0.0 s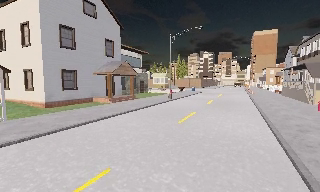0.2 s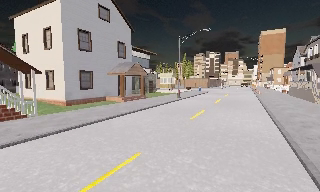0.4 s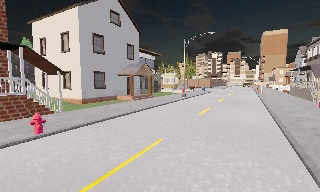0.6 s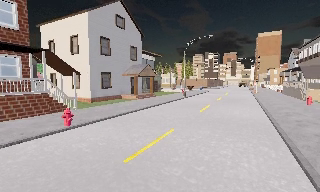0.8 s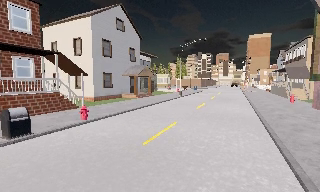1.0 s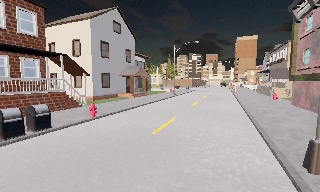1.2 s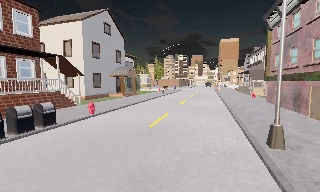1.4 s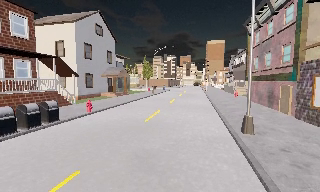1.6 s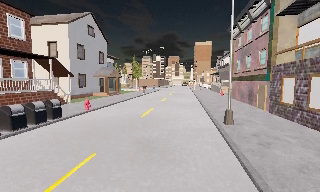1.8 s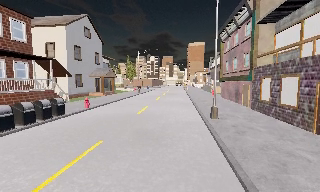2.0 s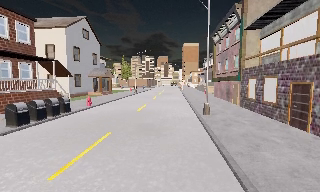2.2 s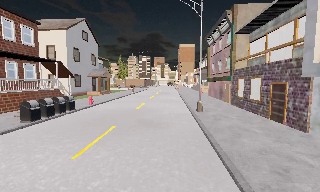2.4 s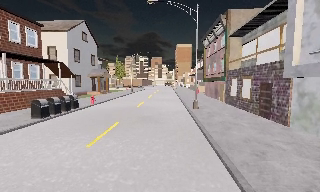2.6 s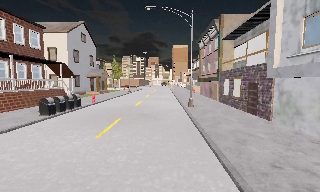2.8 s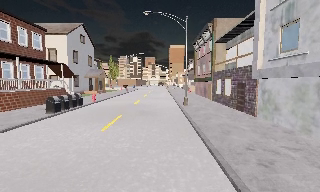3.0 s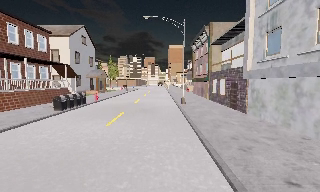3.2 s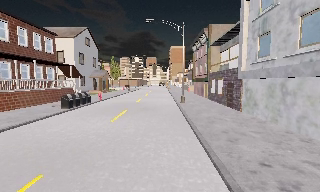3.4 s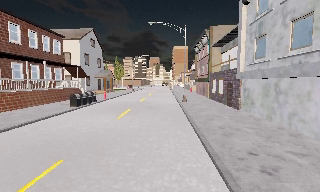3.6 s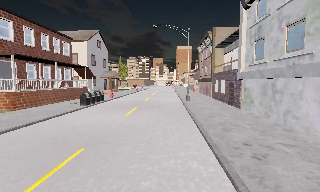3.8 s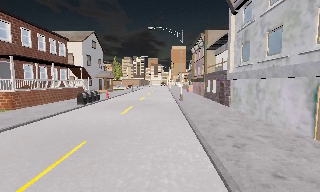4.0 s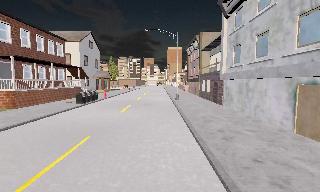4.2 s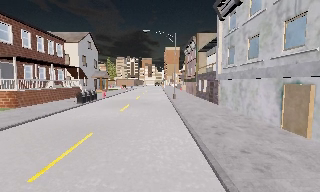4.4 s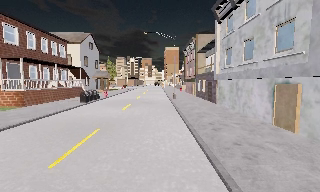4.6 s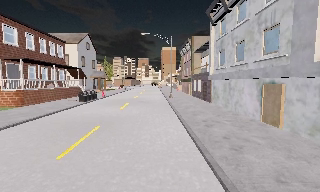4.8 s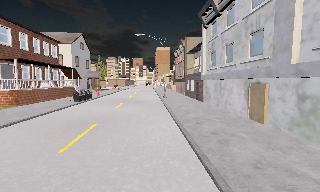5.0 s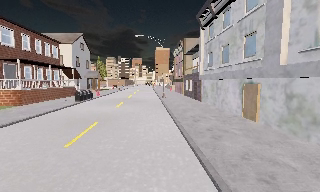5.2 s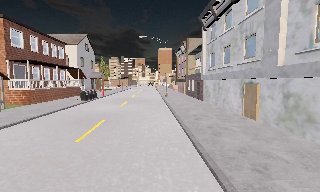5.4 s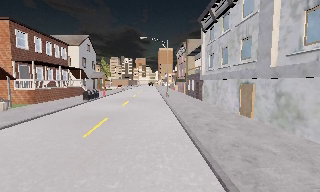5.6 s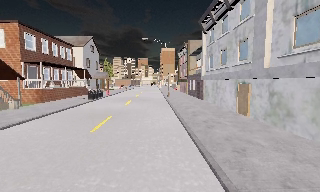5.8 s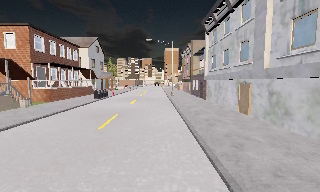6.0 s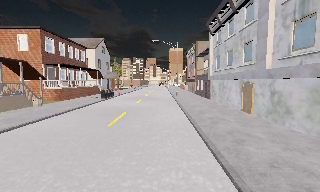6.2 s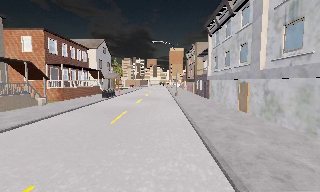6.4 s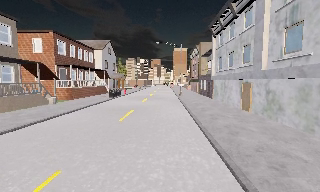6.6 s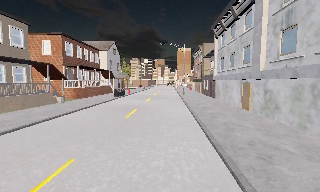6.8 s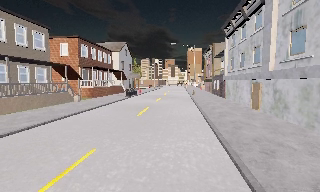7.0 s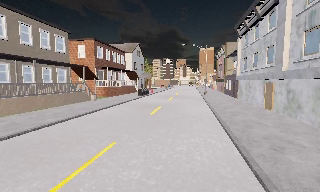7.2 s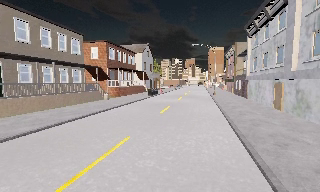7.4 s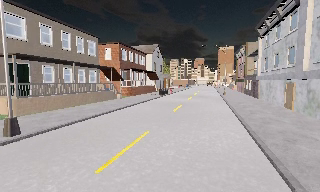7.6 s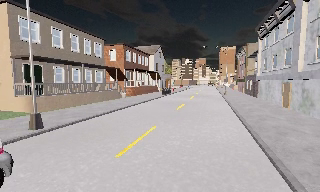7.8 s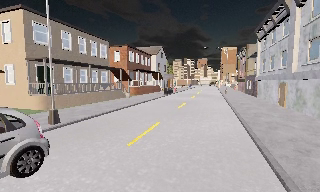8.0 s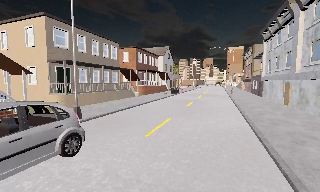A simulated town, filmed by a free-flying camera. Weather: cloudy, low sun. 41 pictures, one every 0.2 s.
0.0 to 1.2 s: The camera travels backward and to its left, about 8 m, so what stands in front gets smaller.
1.2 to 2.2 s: The scene slides to the left, as the camera pans about 15 degrees to its right. It travels backward, about 5 m, so what stands in front gets smaller.
2.2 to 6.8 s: The camera travels backward, about 14 m, so what stands in front gets smaller. It loses speed.
6.8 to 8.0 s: The camera pans to its left, which is counterclockwise from overhead, by about 15 degrees. It travels backward, about 4 m, so what stands in front gets smaller. It gains speed.
The film runs backward here.
